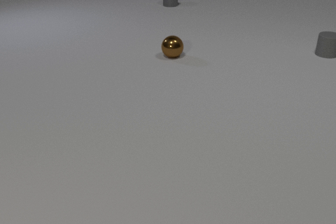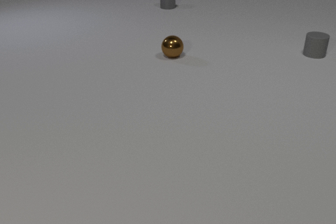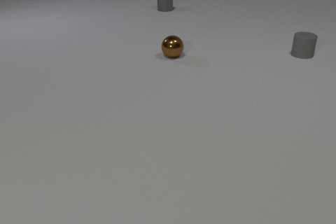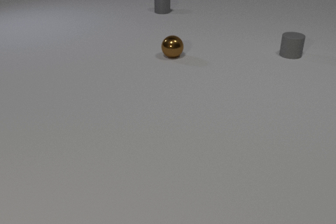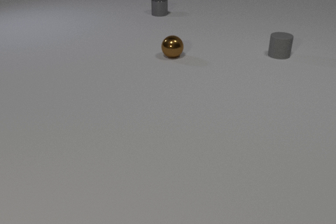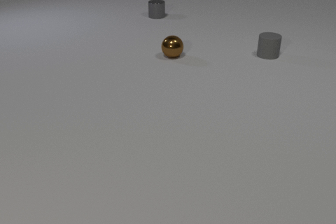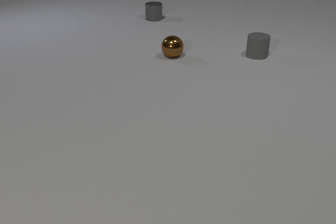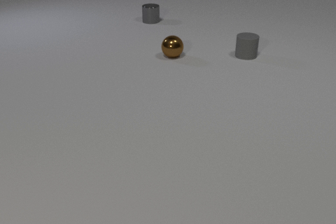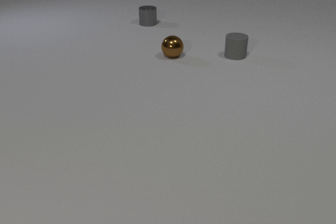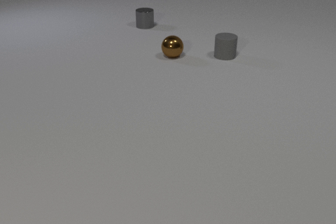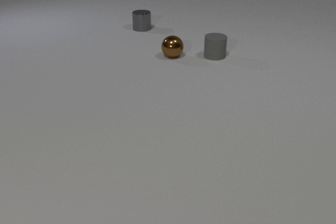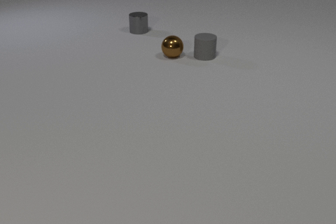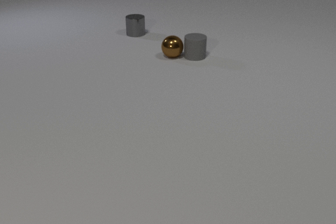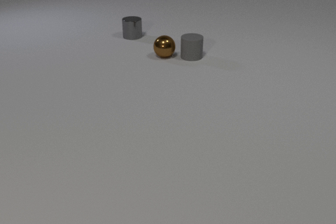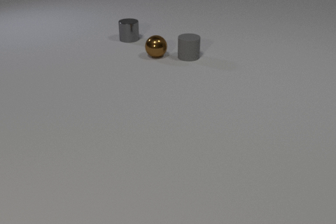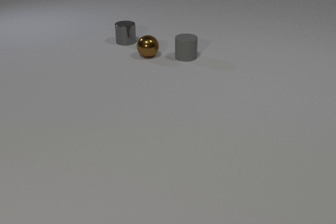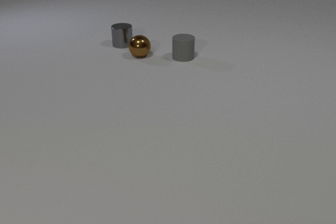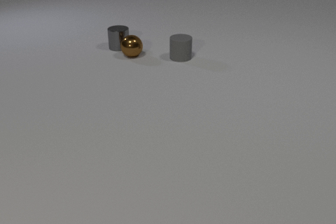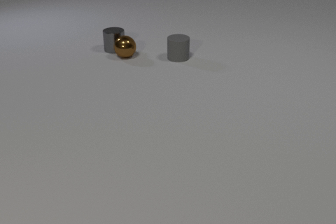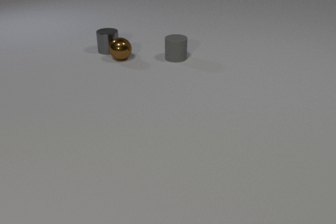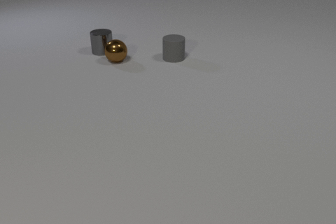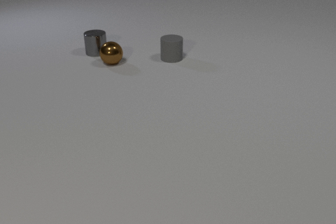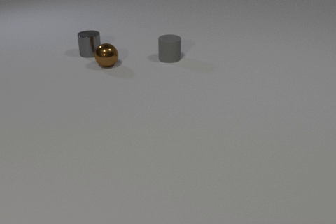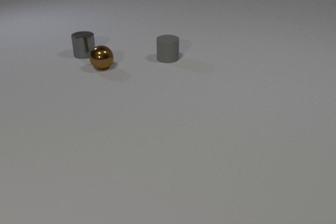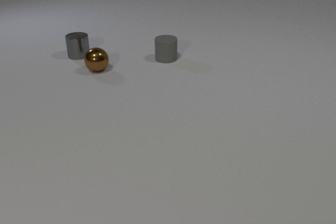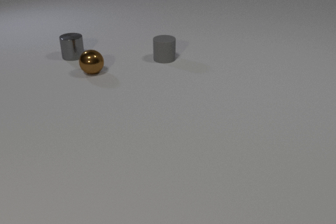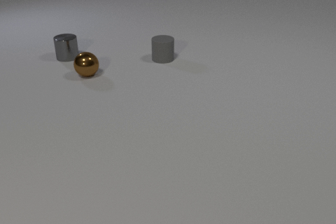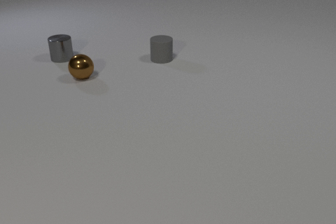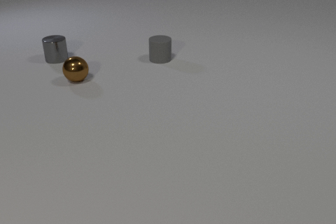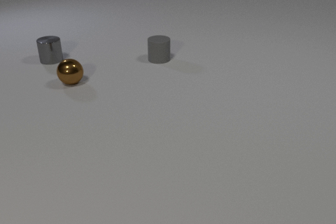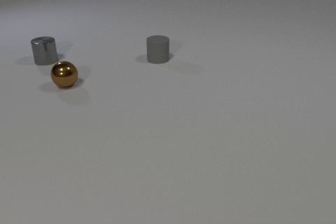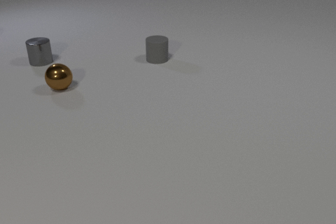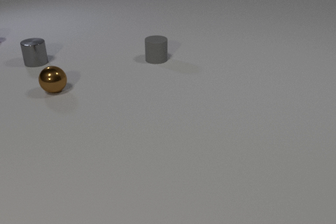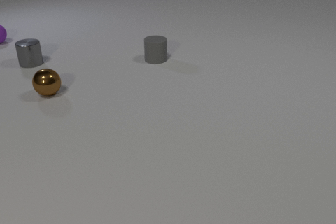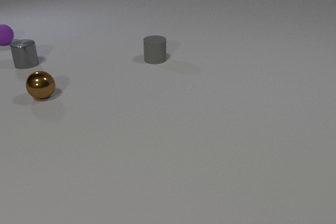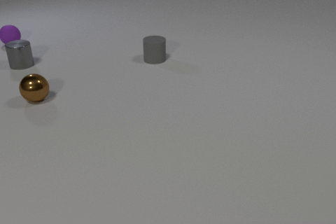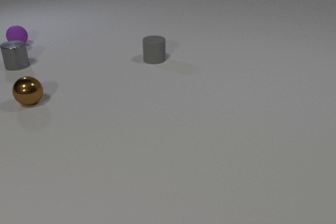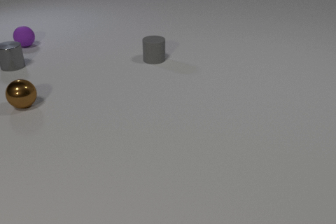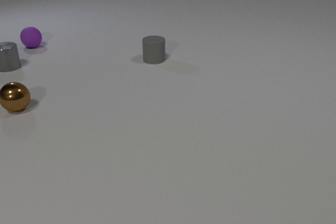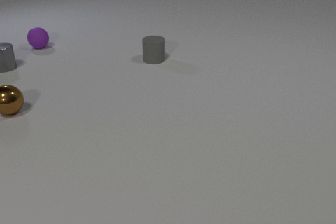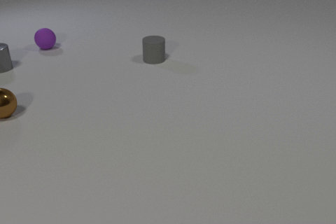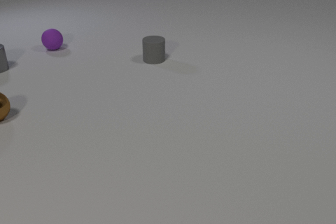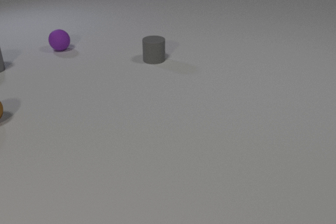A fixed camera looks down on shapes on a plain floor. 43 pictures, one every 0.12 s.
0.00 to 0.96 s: The gray rubber cylinder slides to the left. The gray metal cylinder slides toward the camera.
0.96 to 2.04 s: The gray rubber cylinder slides to the left. The brown metal sphere rolls to the left. The gray metal cylinder slides toward the camera and to the left. The gray rubber cylinder and the brown metal sphere collide.
2.04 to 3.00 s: The gray rubber cylinder slides to the left. The brown metal sphere rolls to the left and toward the camera. The gray metal cylinder slides to the left. The brown metal sphere and the gray metal cylinder collide.
3.00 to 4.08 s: The gray rubber cylinder slides to the left. The brown metal sphere rolls to the left and toward the camera. The purple rubber sphere comes in at the left edge, rolls to the right and toward the camera. The gray metal cylinder slides to the left.
4.08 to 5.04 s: The brown metal sphere rolls to the left and toward the camera. The purple rubber sphere rolls to the right and toward the camera. The gray metal cylinder slides to the left.
How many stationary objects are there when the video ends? 1.
What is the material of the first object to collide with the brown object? rubber.
What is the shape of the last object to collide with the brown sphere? cylinder.
